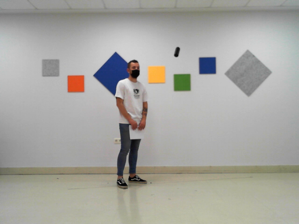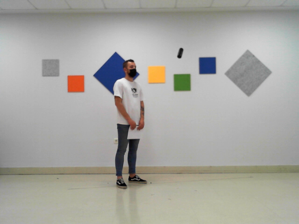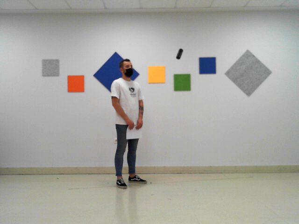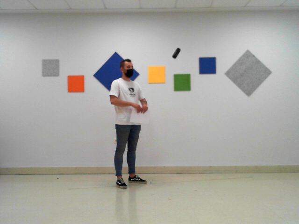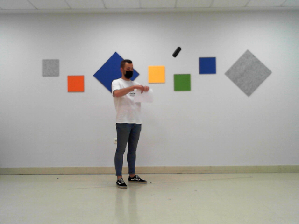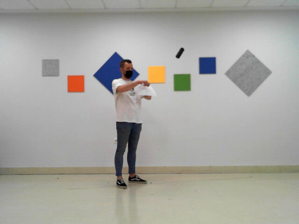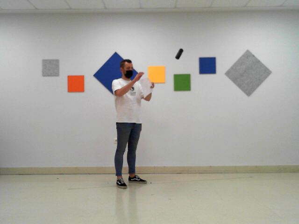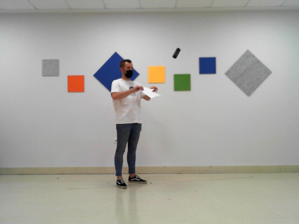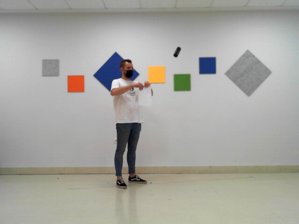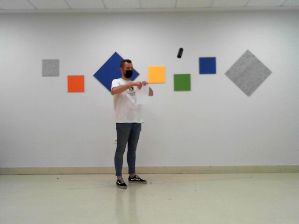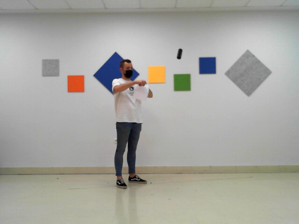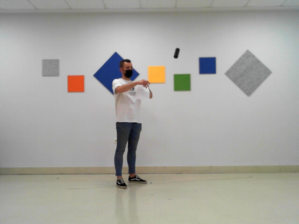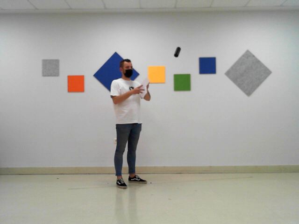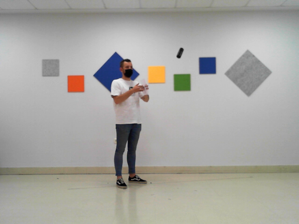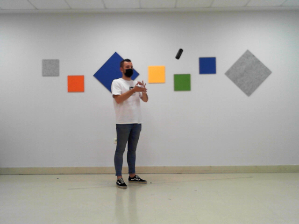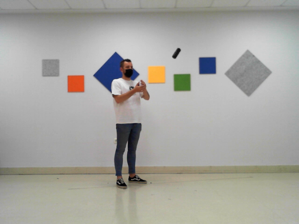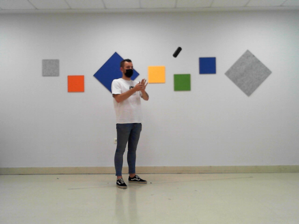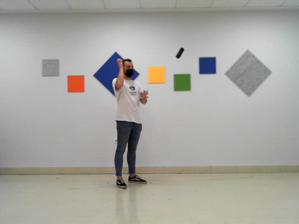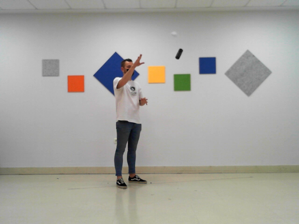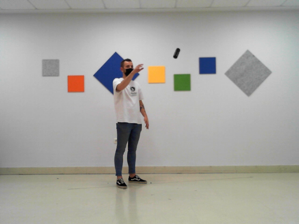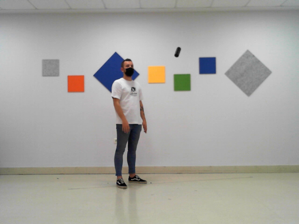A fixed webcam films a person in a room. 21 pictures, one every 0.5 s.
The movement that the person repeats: Tear a paper in 4 pieces, make a ball and throw it.
